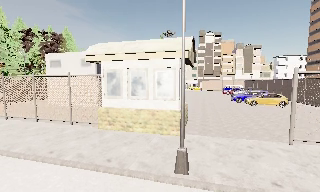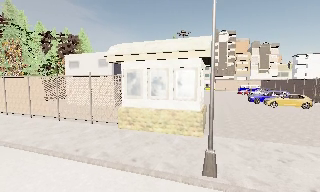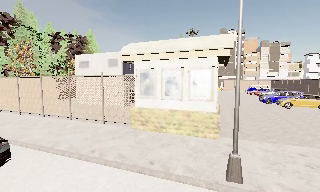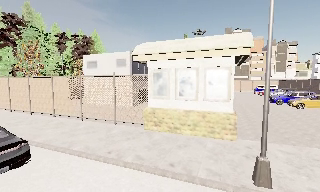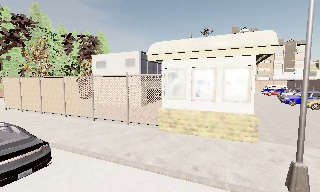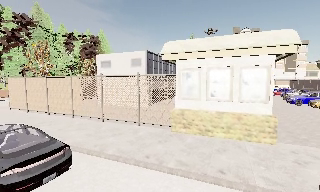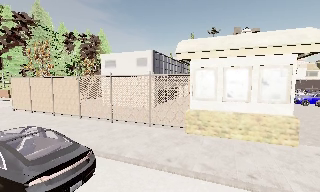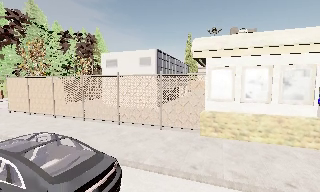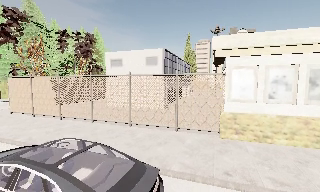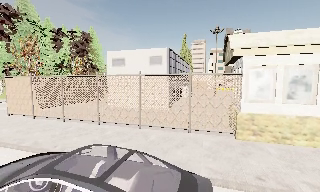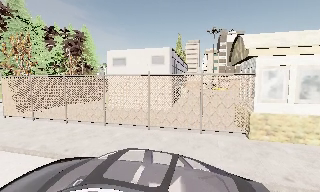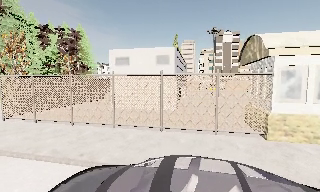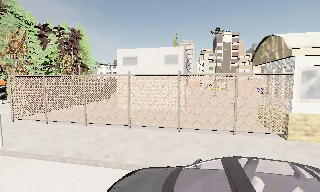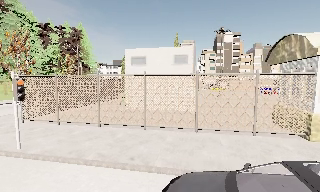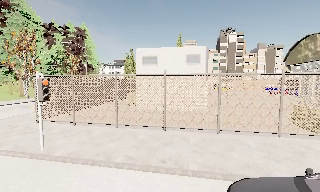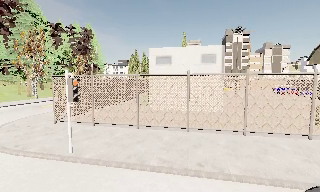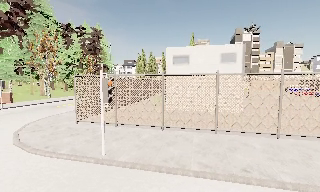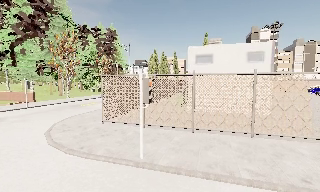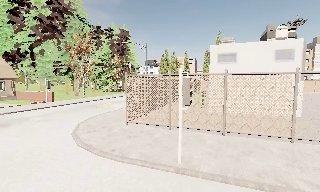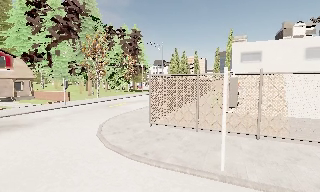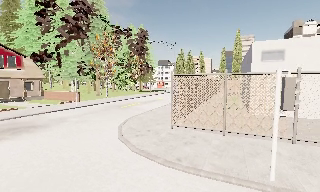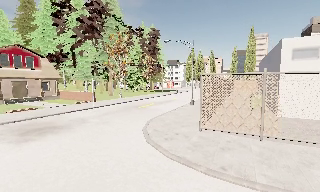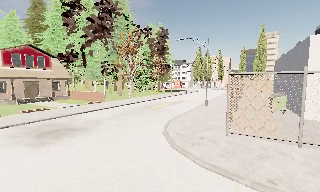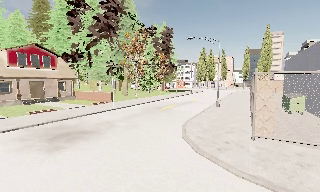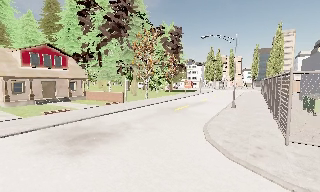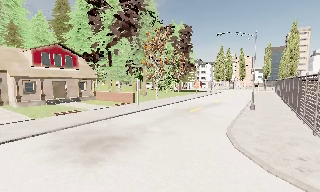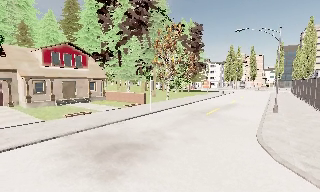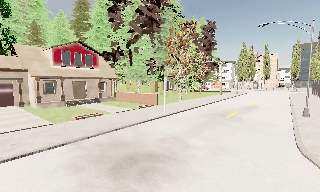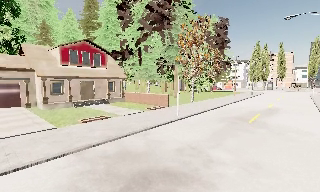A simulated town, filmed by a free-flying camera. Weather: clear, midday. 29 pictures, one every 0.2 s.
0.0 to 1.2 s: The camera travels to its left, about 4 m, so close, fixed things drift to the right. It gains speed.
1.2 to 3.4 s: The camera travels to its left, about 12 m, so close, fixed things drift to the right.
3.4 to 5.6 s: The camera pans to its left, which is counterclockwise from overhead, by about 25 degrees. It travels to its left and forward, about 12 m, so close, fixed things drift to the right.
The film runs forward here.
